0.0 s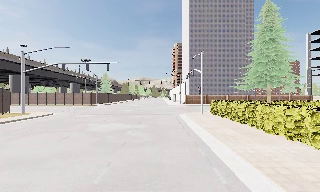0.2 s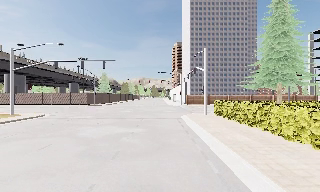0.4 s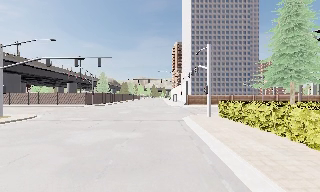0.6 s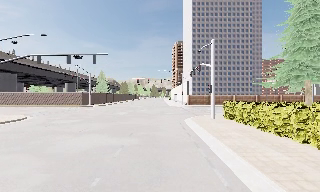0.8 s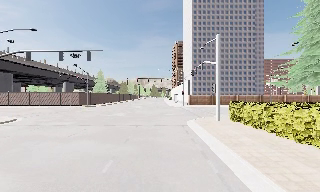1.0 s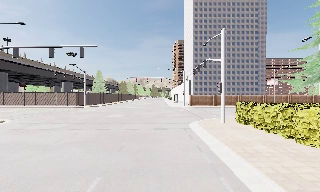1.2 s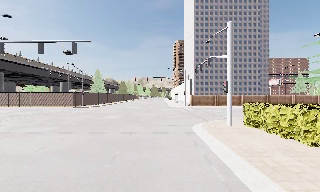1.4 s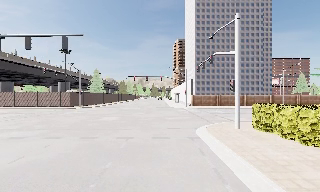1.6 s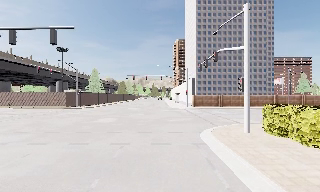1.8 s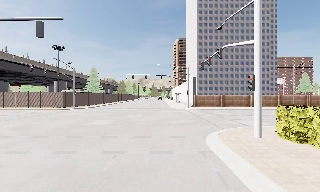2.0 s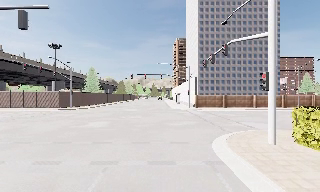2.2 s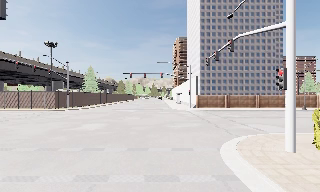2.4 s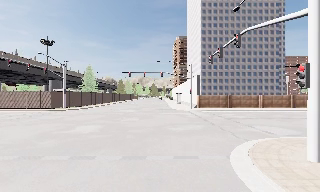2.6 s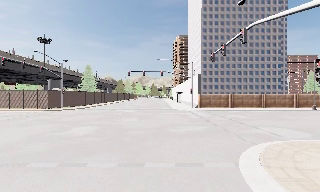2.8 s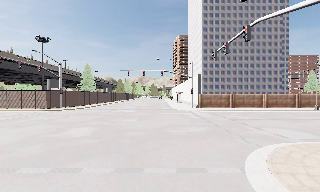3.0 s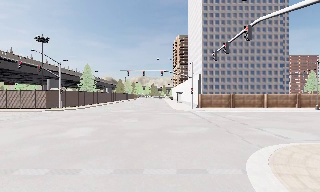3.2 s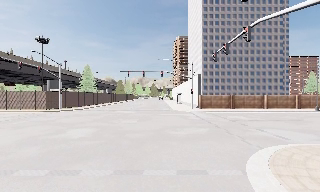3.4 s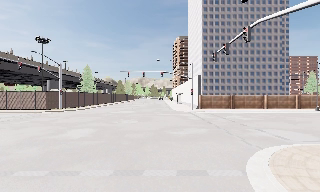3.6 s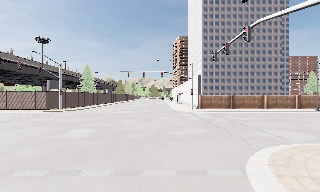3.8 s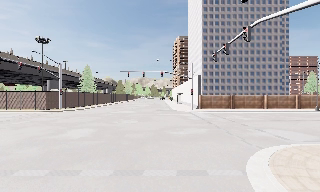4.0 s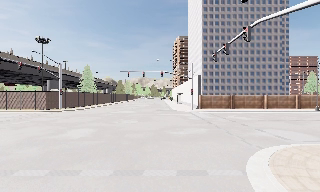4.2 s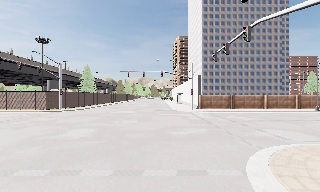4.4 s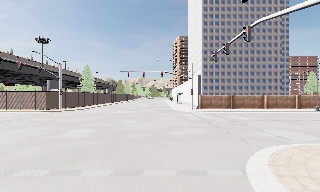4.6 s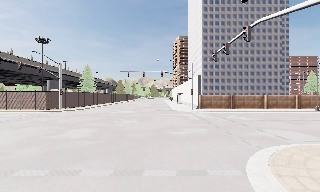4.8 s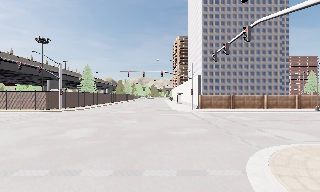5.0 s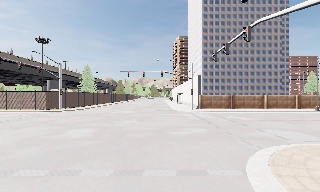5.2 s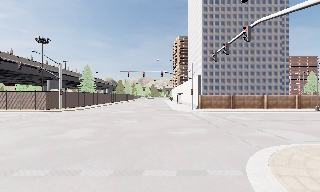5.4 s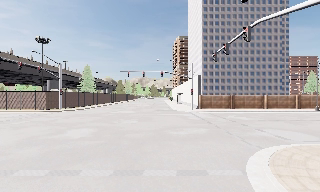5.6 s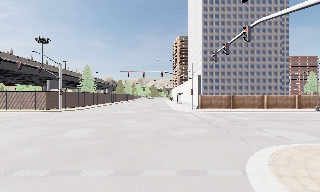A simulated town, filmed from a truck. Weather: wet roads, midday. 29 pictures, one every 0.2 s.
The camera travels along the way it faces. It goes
forward.
0.0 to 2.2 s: The camera travels forward, about 13 m, so what stands in front looms larger.
2.2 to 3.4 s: The camera travels forward, about 2 m, so what stands in front looms larger. It loses speed.
3.4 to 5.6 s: The camera keeps its place and its aim.
The film runs forward here.
